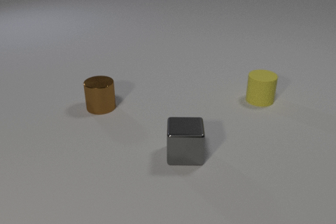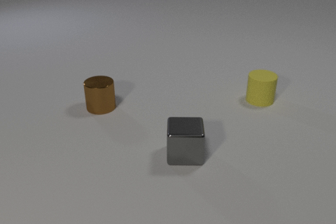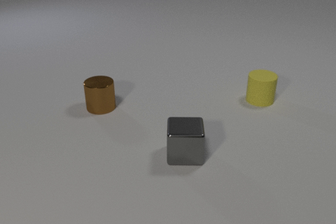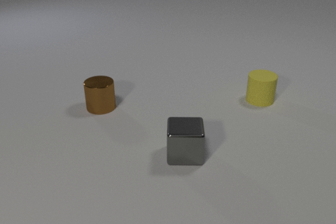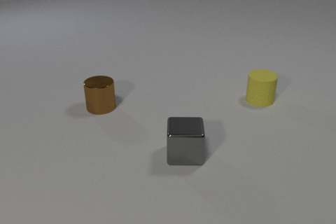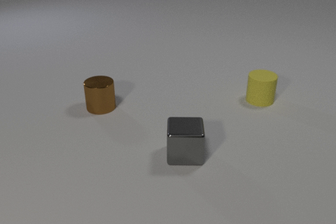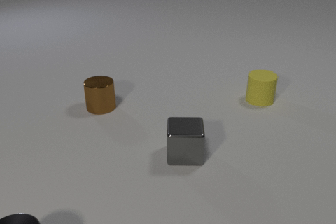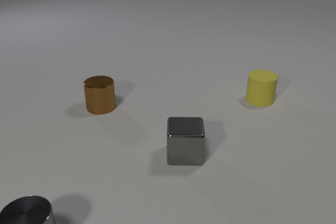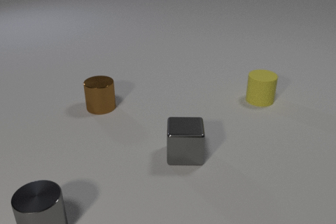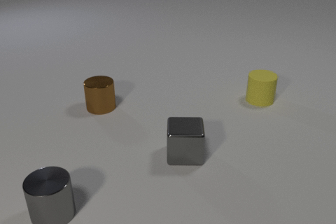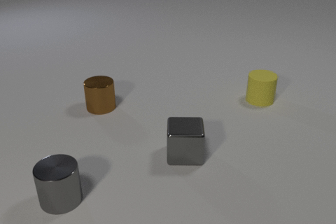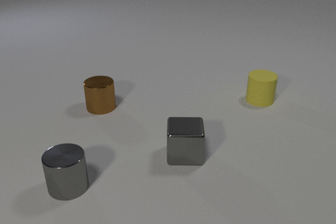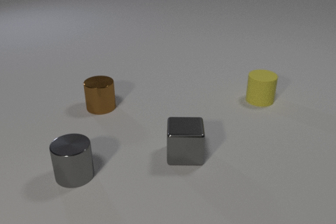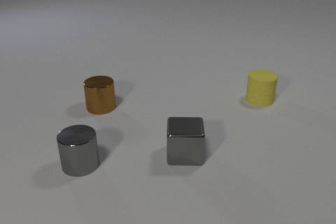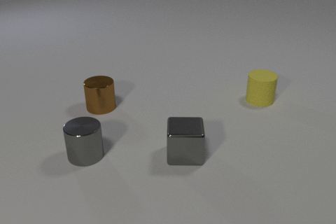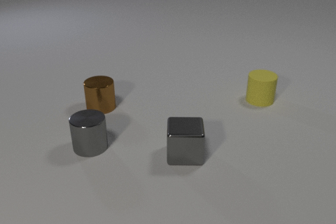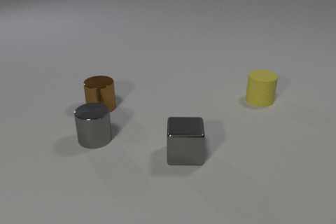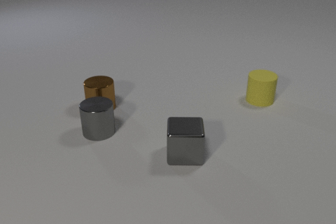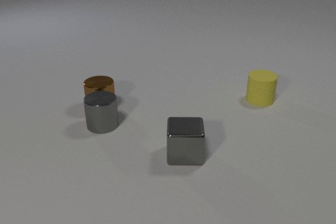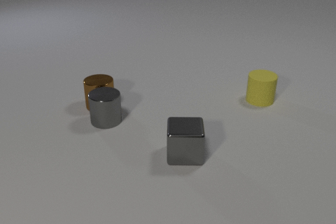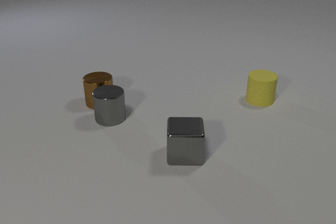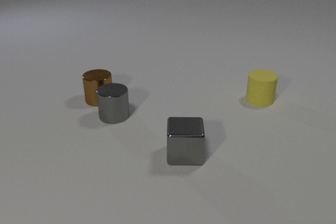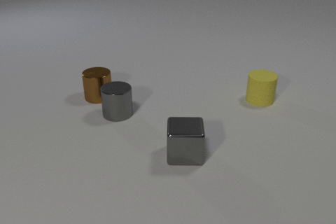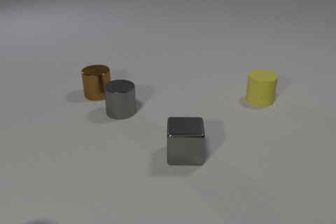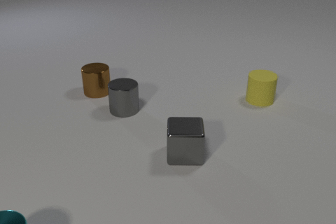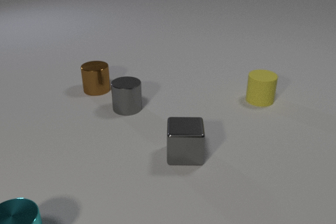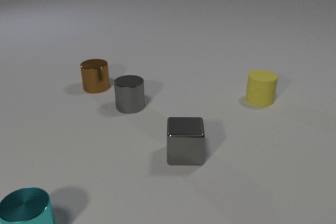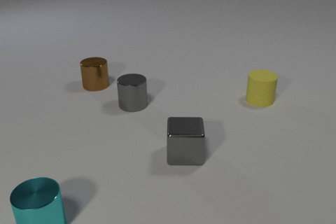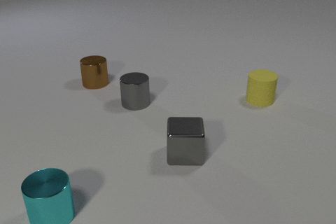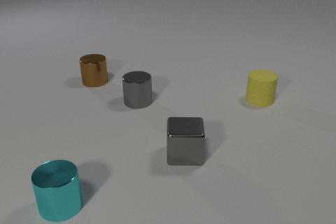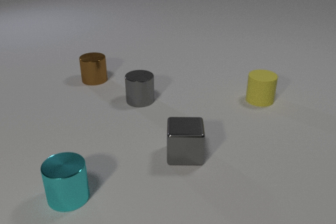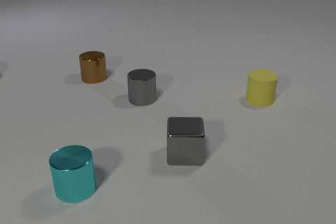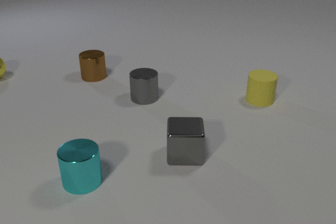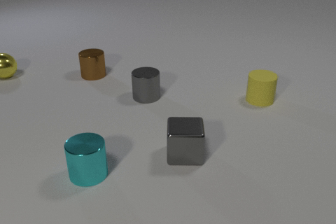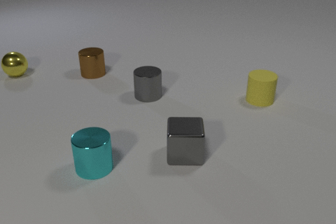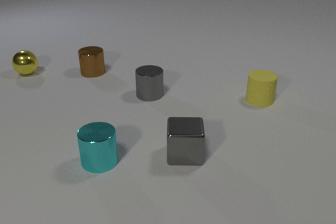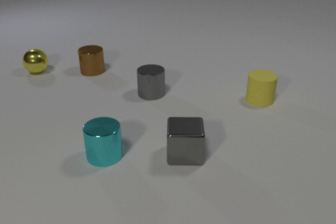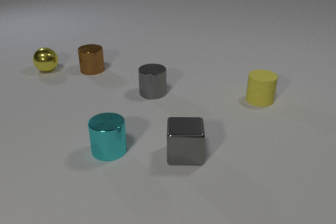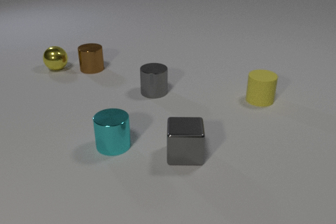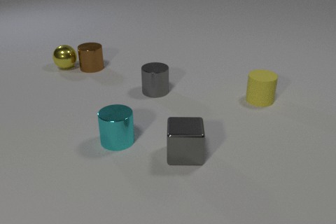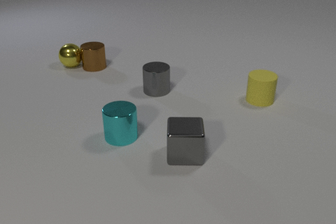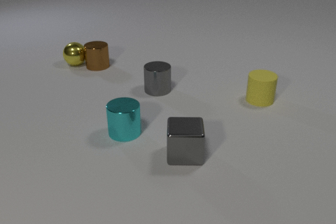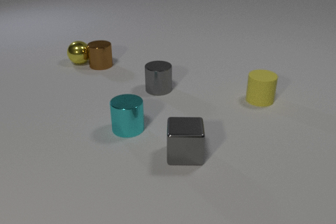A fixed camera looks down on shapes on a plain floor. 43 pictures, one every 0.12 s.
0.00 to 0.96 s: The gray metal cylinder comes in at the bottom edge, slides away from the camera and to the right.
0.96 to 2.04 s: The gray metal cylinder slides away from the camera and to the right.
2.04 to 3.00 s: The gray metal cylinder slides away from the camera and to the right. The brown metal cylinder slides away from the camera. The cyan metal cylinder comes in at the bottom edge, slides away from the camera and to the right. The gray metal cylinder and the brown metal cylinder collide.
3.00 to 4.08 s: The gray metal cylinder slides away from the camera and to the right. The brown metal cylinder slides away from the camera. The cyan metal cylinder slides away from the camera and to the right. The yellow metal sphere comes in at the left edge, rolls to the right.
4.08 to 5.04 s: The gray metal cylinder slides away from the camera and to the right. The brown metal cylinder slides away from the camera and to the right. The cyan metal cylinder slides away from the camera and to the right. The yellow metal sphere rolls to the right. The brown metal cylinder and the yellow metal sphere collide.
How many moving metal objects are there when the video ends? 4.
What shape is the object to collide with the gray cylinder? cylinder.
How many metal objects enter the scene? 3.
